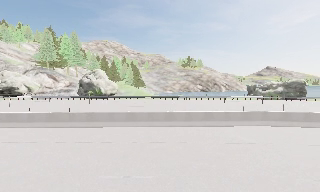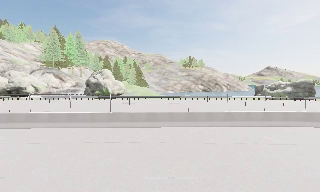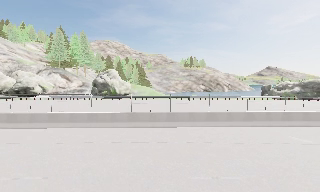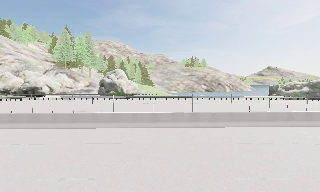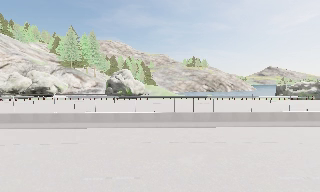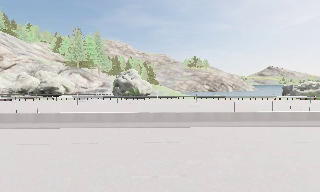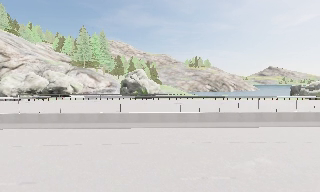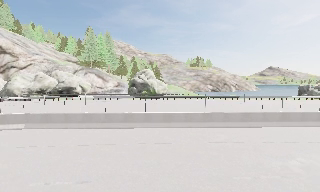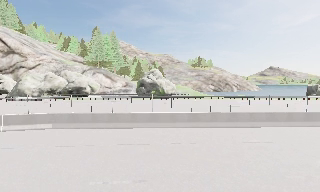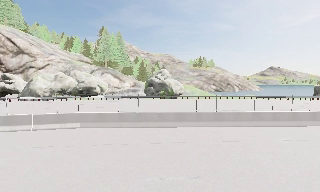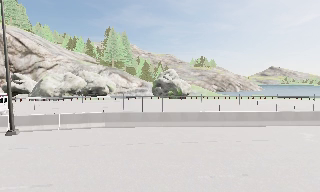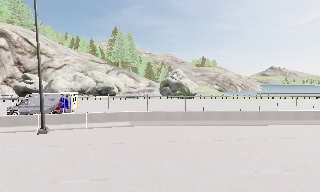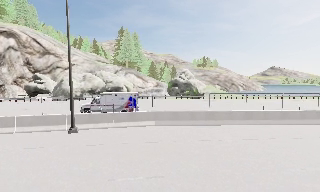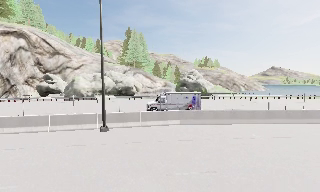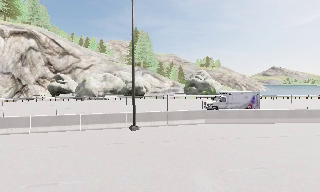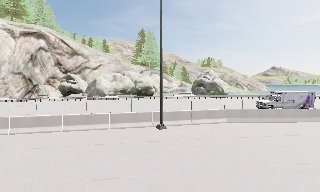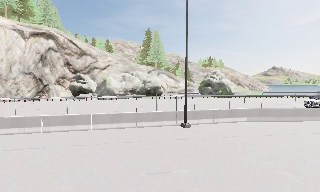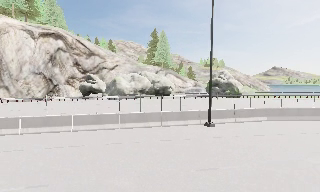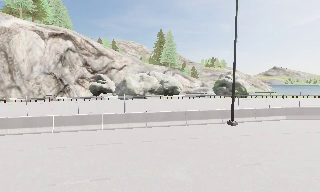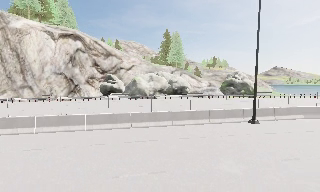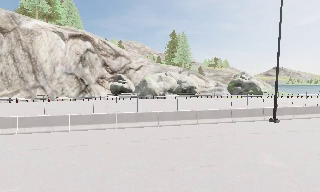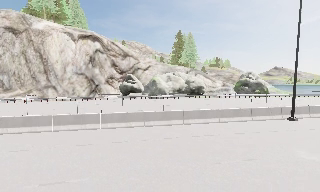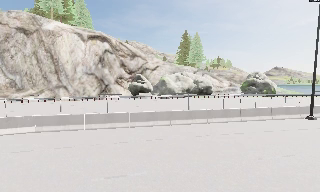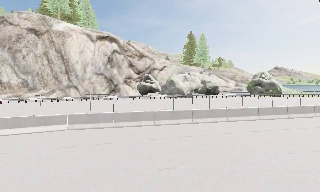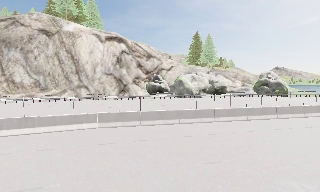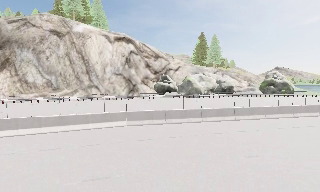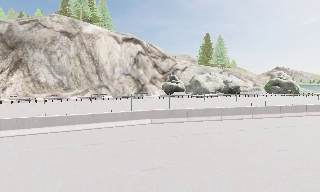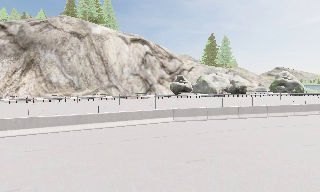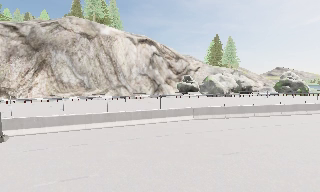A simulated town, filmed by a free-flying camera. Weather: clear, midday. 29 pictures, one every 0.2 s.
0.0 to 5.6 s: The camera travels to its left, about 55 m, so close, fixed things drift to the right.
The film runs backward here.
